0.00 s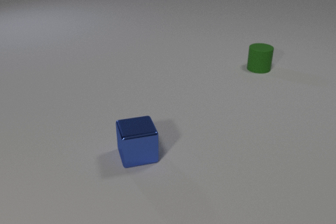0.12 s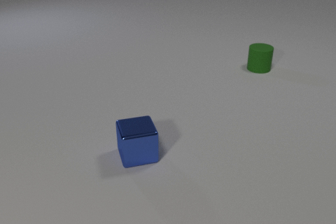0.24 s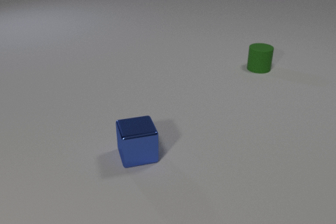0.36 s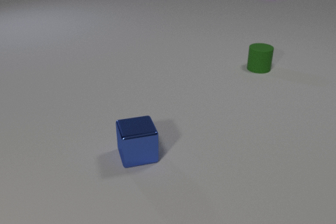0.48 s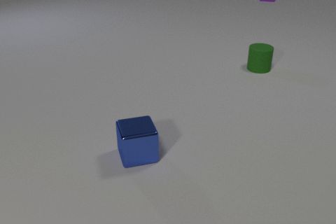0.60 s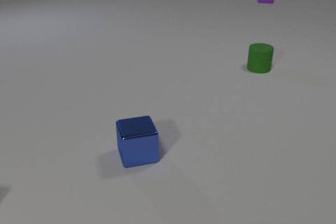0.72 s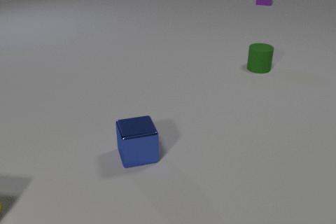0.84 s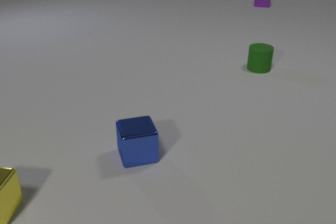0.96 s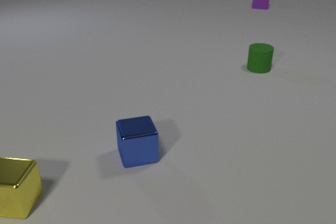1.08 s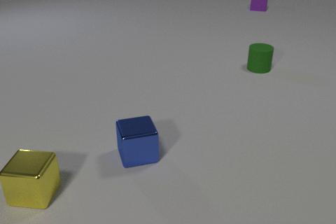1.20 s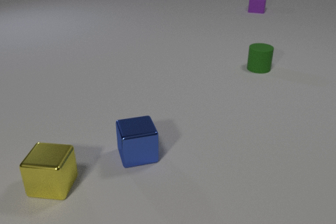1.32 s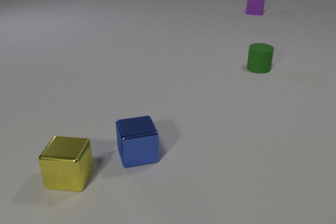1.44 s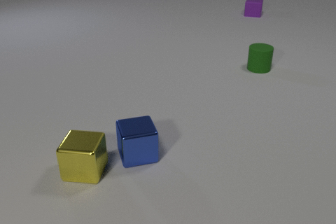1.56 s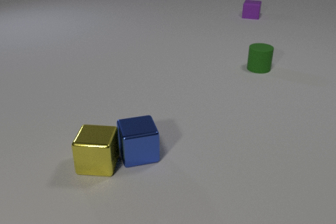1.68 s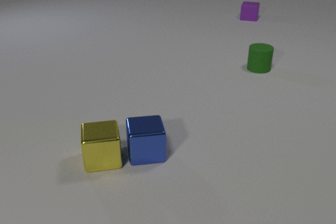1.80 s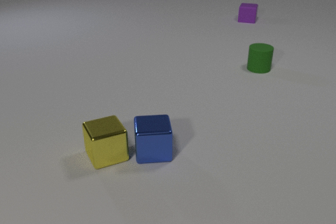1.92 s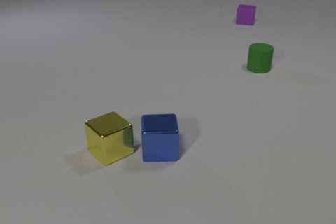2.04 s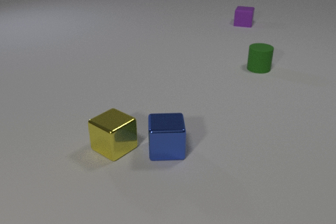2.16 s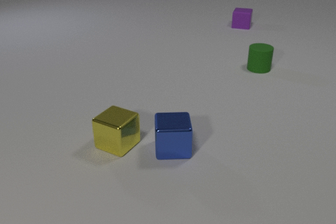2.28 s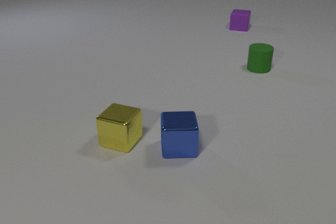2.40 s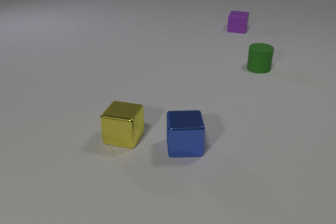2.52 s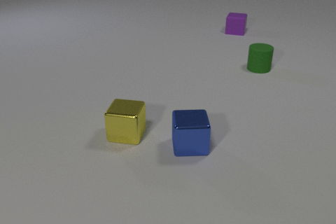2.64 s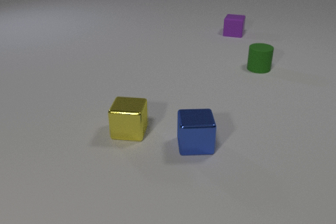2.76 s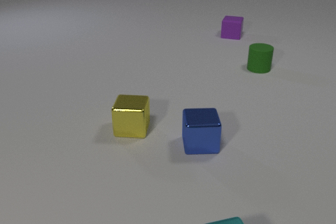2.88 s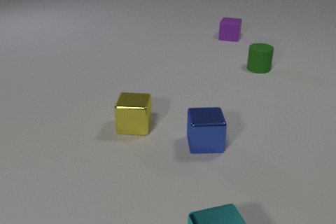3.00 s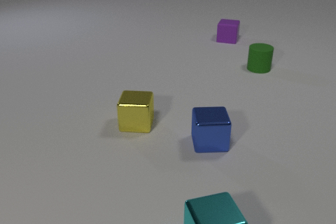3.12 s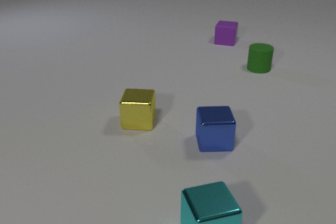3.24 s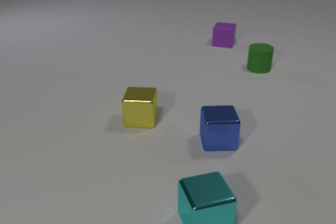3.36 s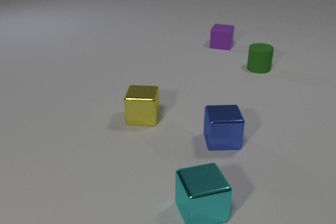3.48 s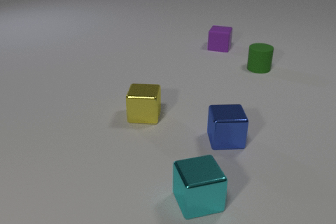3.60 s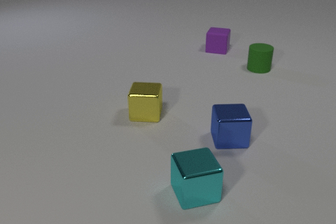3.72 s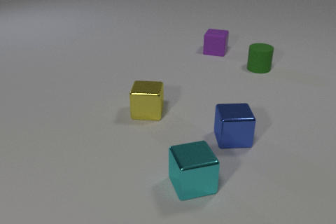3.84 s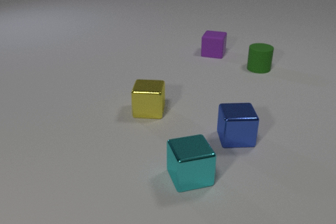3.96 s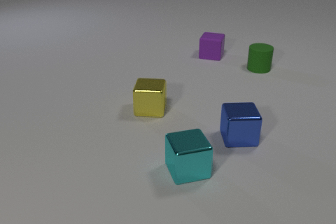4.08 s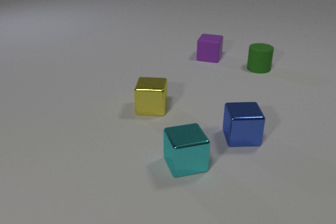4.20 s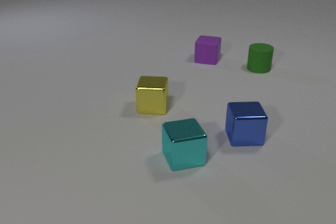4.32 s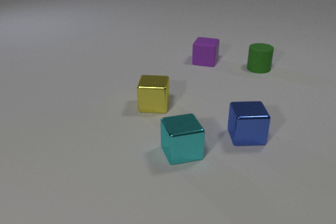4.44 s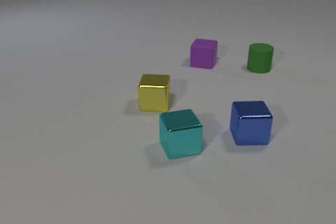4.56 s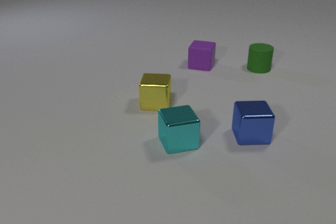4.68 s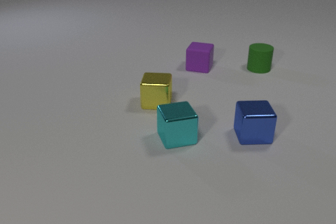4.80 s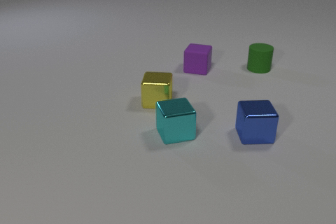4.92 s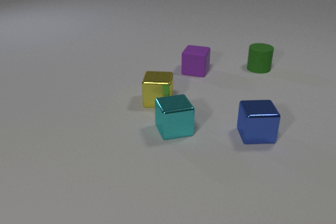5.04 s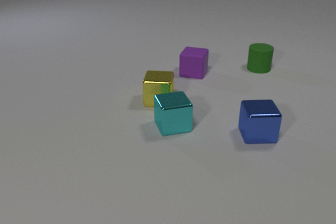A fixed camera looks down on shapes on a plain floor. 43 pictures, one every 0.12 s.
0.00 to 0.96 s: The yellow metal cube comes in at the left edge, slides to the right. The purple rubber cube comes in at the top edge, slides toward the camera.
0.96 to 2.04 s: The yellow metal cube slides to the right and away from the camera, spins counterclockwise seen from above by about 60 degrees, its near face sliding to the right. The blue metal cube slides to the right. The purple rubber cube slides toward the camera. The yellow metal cube and the blue metal cube collide.
2.04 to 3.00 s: The yellow metal cube slides away from the camera and to the right, spins so that its near face slides to the right, counterclockwise seen from above. The blue metal cube slides to the right. The cyan metal cube comes in at the bottom edge, slides away from the camera. The purple rubber cube slides toward the camera.
3.00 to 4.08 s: The yellow metal cube slides away from the camera and to the right. The blue metal cube slides to the right and away from the camera. The cyan metal cube slides away from the camera. The purple rubber cube slides toward the camera.
4.08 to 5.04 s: The yellow metal cube slides away from the camera and to the right. The blue metal cube slides to the right and away from the camera. The cyan metal cube slides away from the camera. The purple rubber cube slides toward the camera.
How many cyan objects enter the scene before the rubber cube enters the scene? 0.
How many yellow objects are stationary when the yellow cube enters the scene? 0.
Are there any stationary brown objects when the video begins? no.
